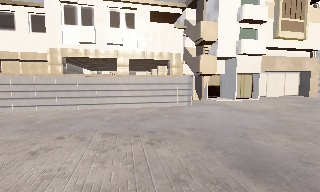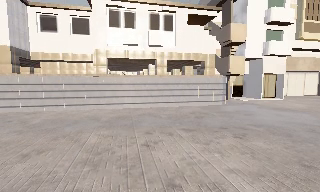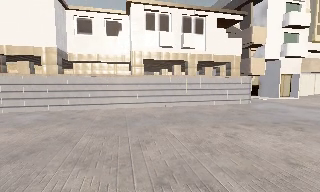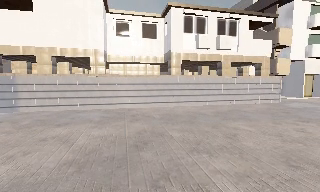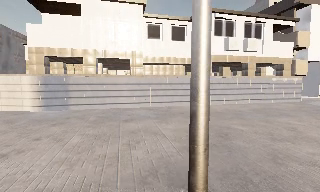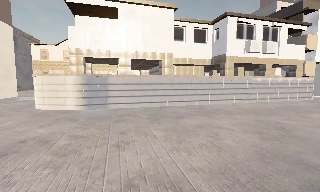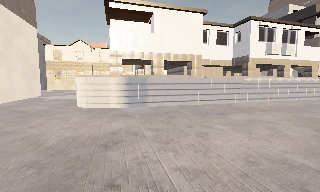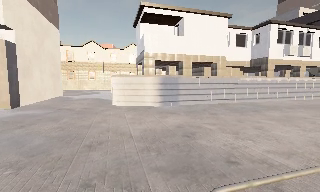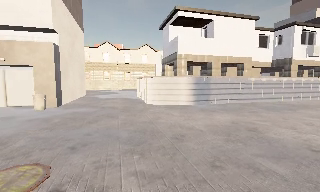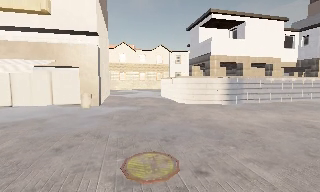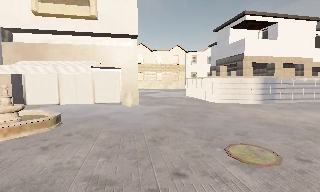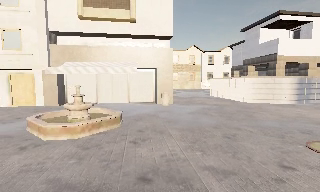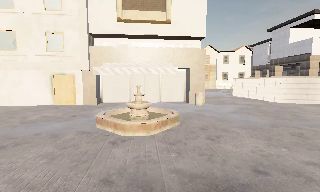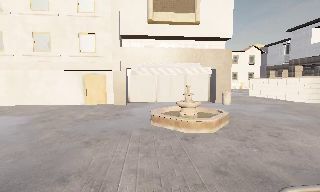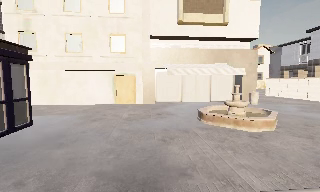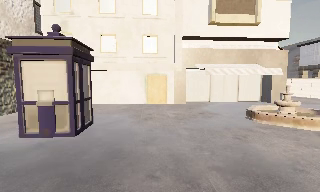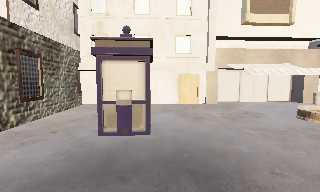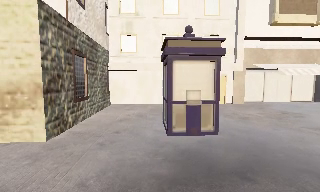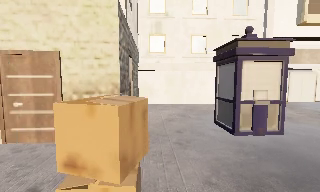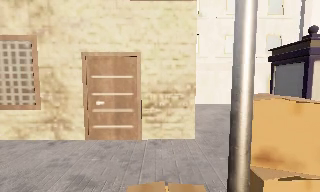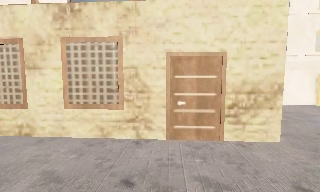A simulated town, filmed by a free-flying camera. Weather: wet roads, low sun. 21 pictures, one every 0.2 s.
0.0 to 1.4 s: The camera travels to its left, about 16 m, so close, fixed things drift to the right.
1.4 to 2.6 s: The camera pans to its left, which is counterclockwise from overhead, by about 10 degrees. It travels to its left, about 12 m, so close, fixed things drift to the right.
2.6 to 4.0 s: The camera travels to its left, about 13 m, so close, fixed things drift to the right.
The film runs forward here.
